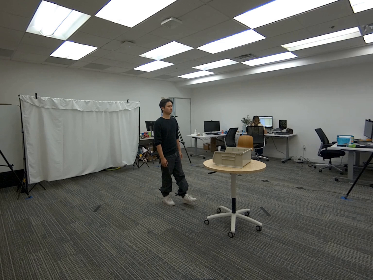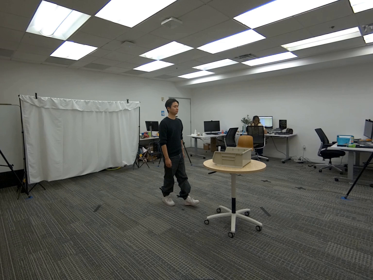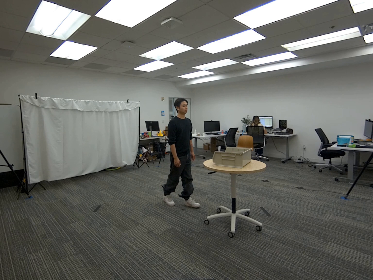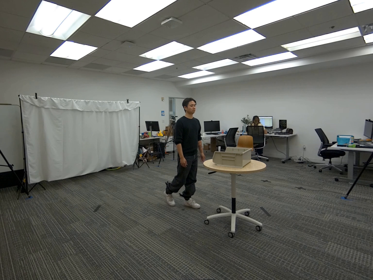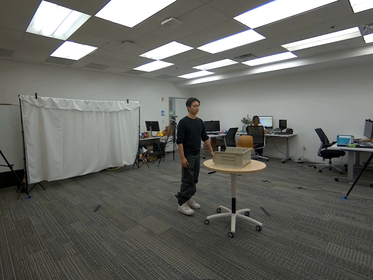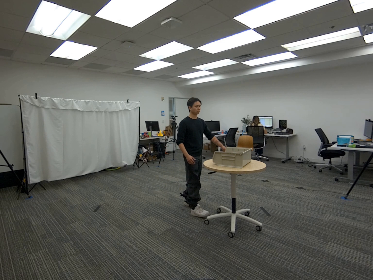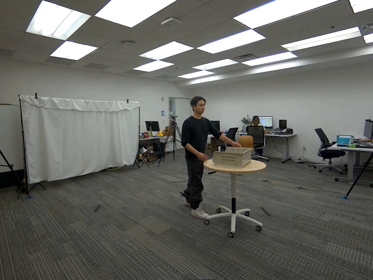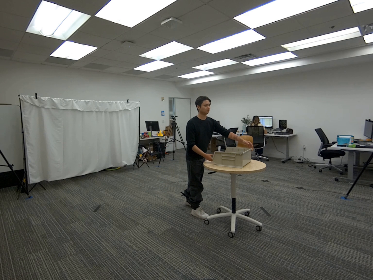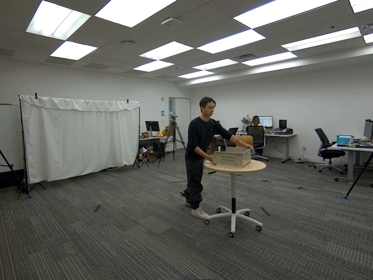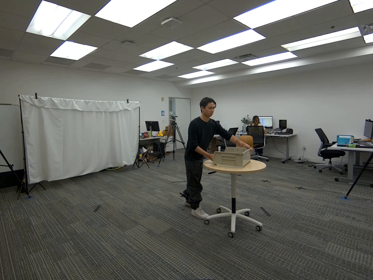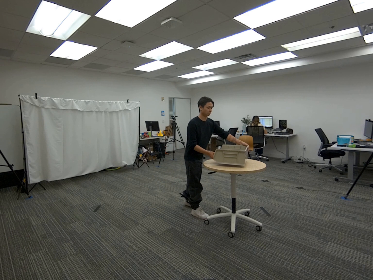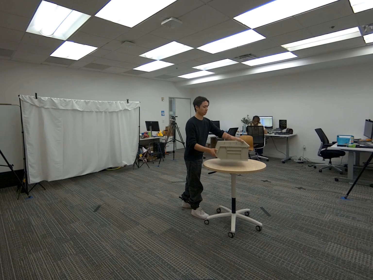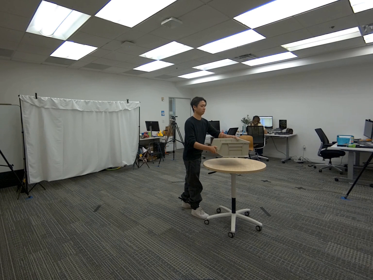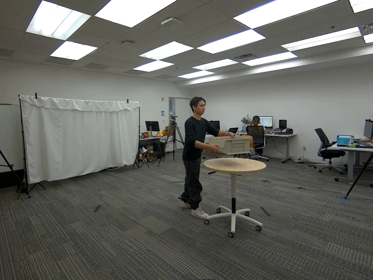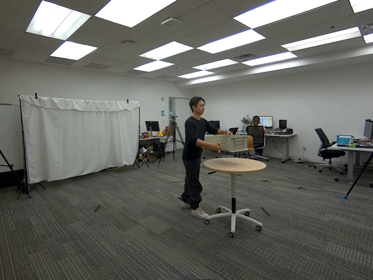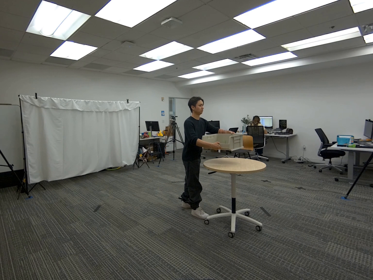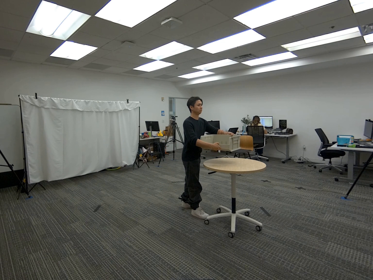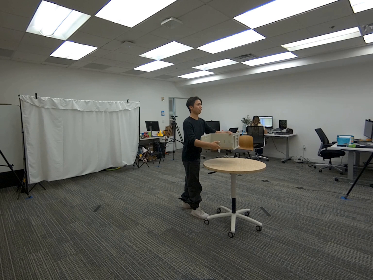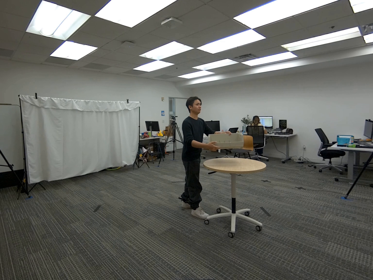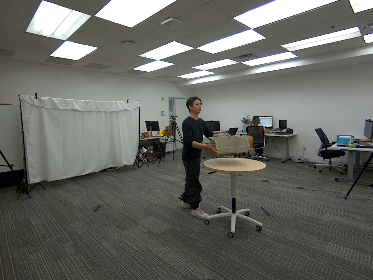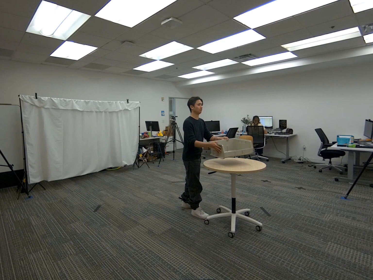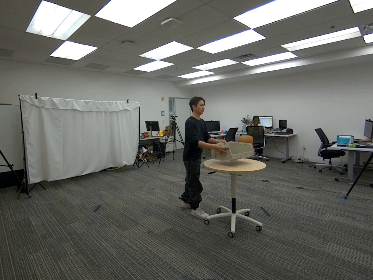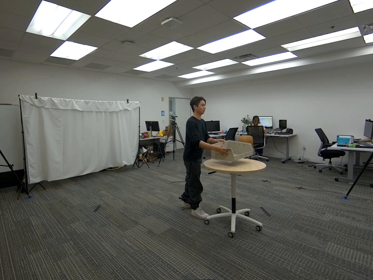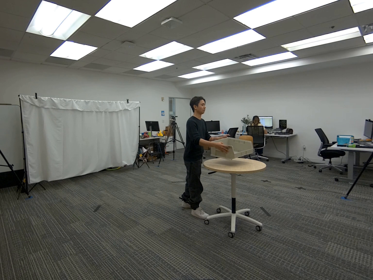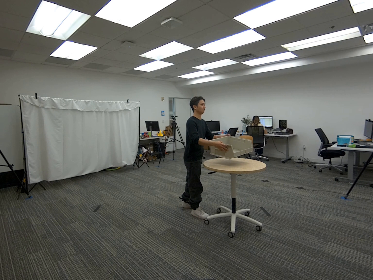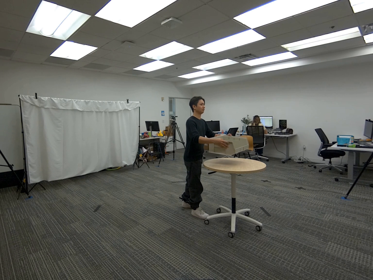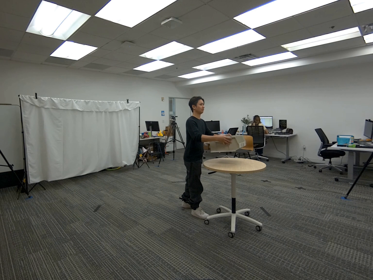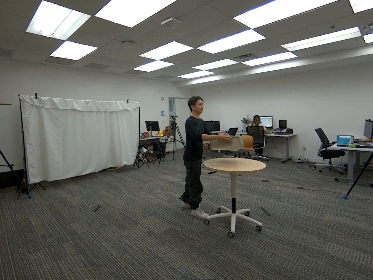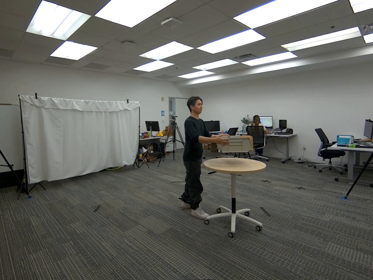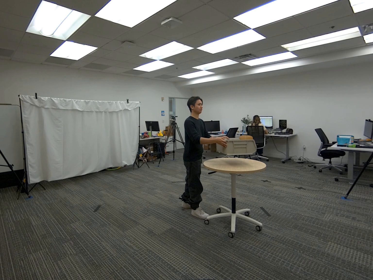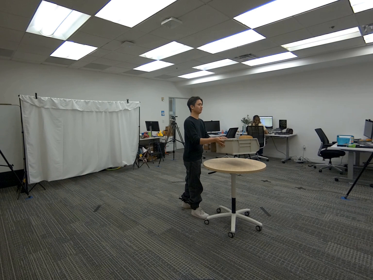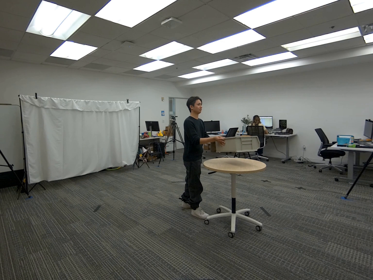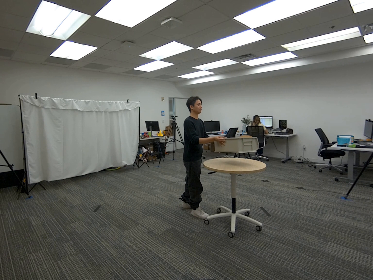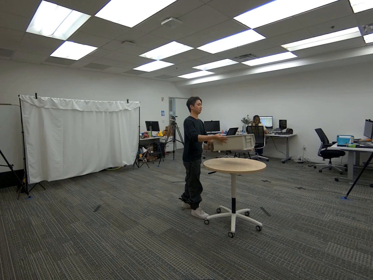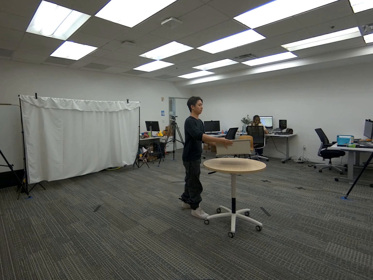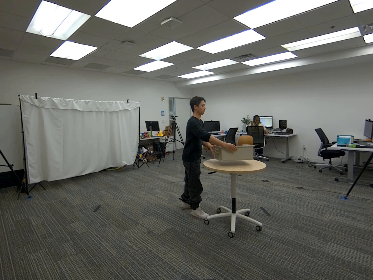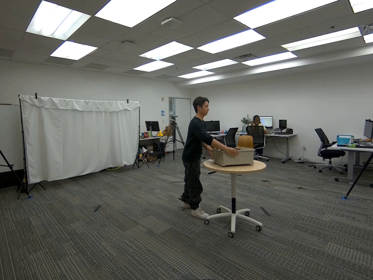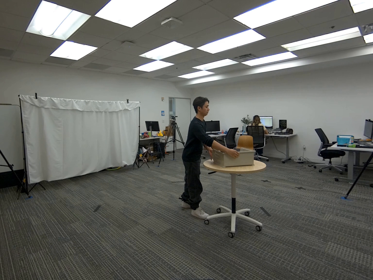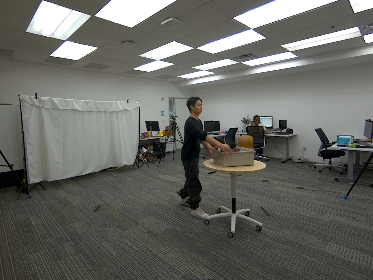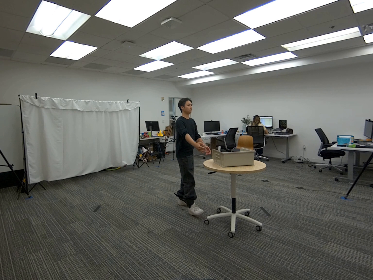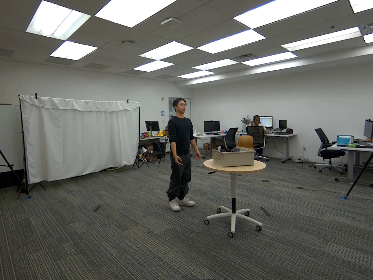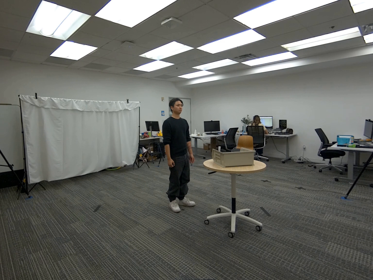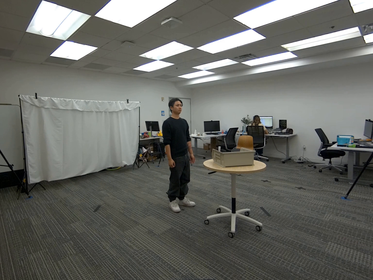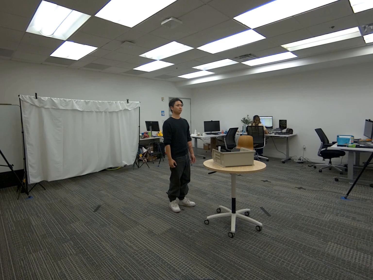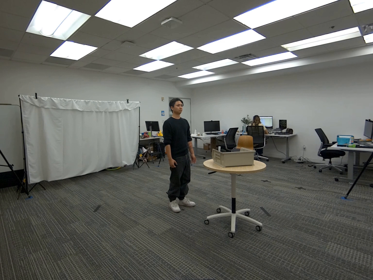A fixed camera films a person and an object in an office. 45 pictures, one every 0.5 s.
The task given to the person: Walk to the beige bin on the round table and pick it up with both hands. Carefully rotate the bin while keeping it level, pretending there are objects inside that could fall out. At the end of the sequence, place the bin on the ground.
